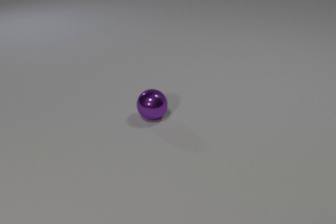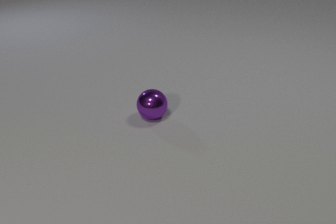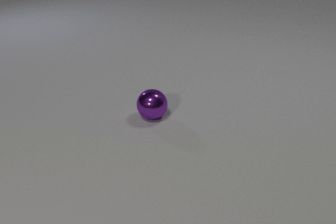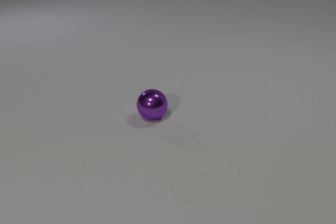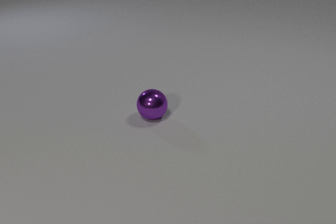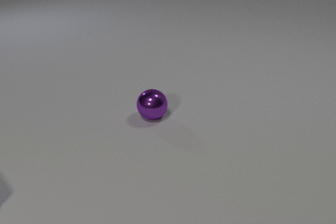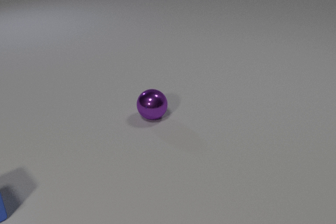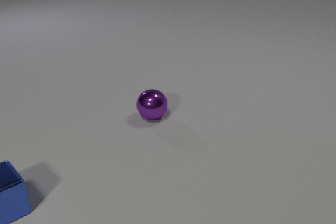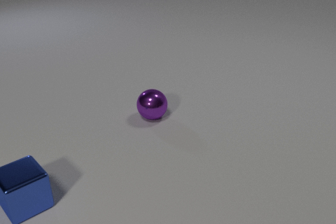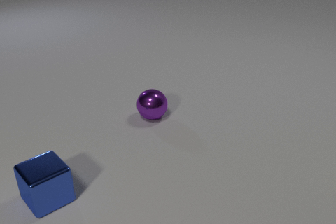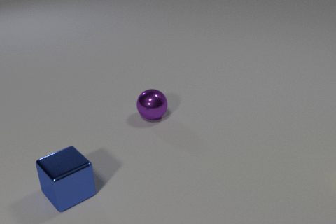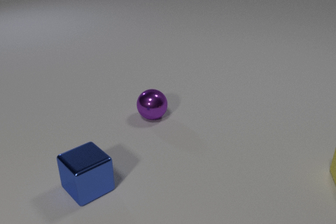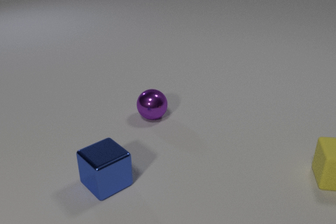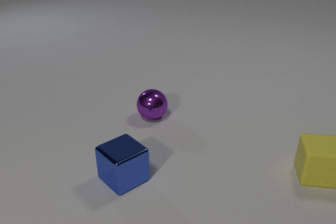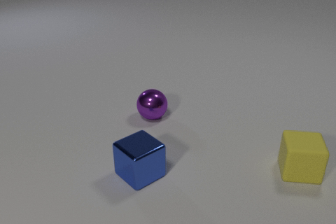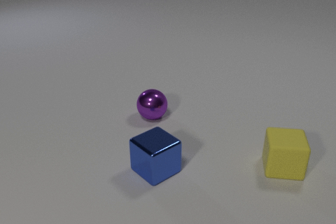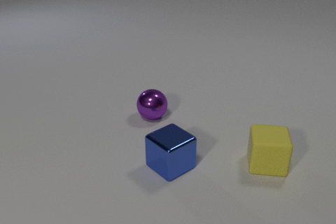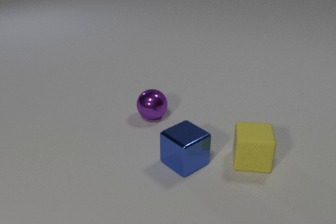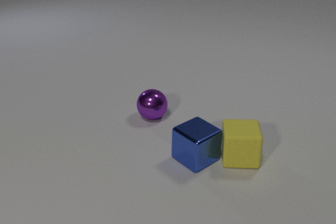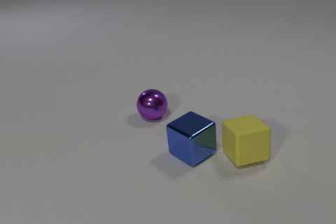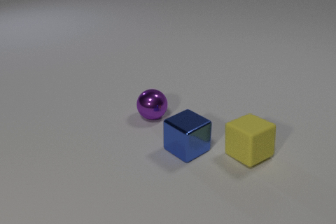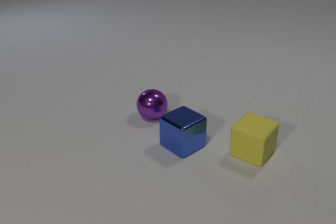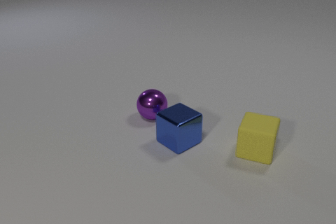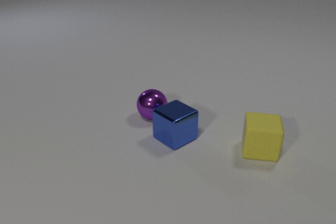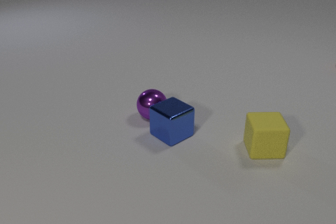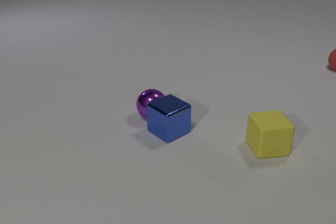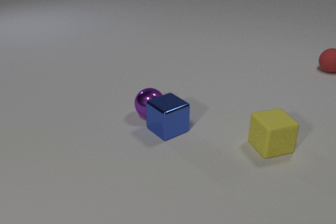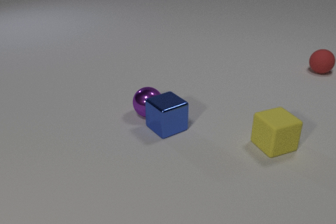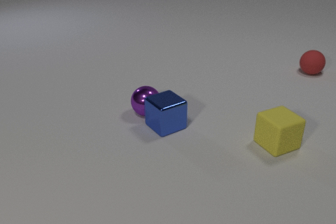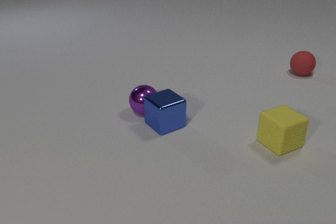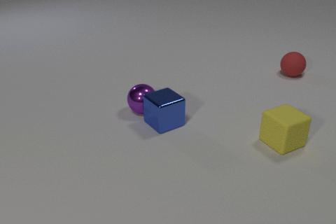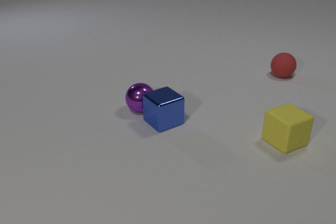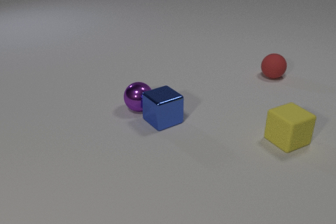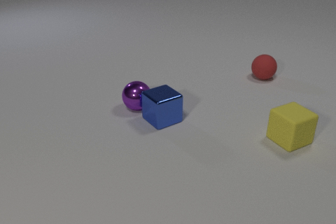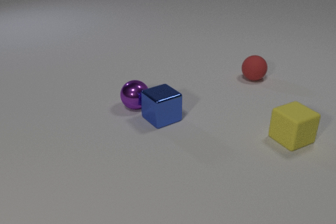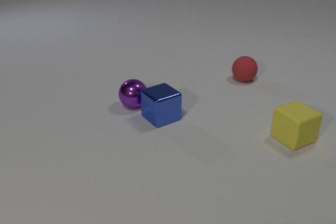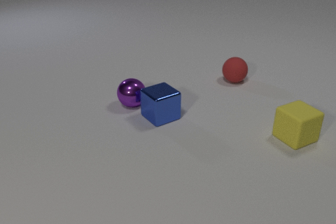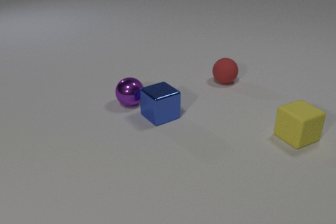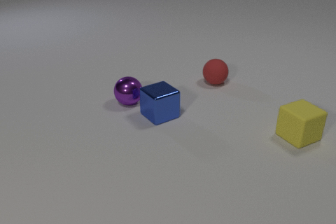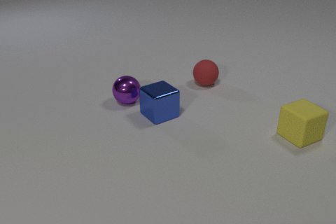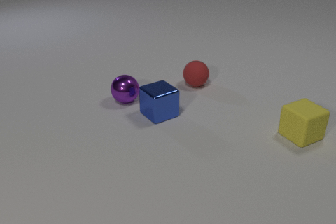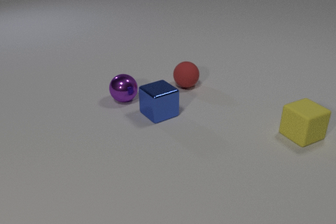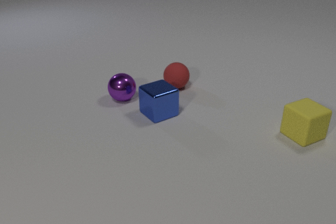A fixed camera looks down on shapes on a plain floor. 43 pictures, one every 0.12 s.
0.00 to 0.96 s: The blue metal cube comes in at the left edge, slides to the right.
0.96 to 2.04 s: The blue metal cube slides to the right. The yellow rubber cube comes in at the right edge, slides to the left.
2.04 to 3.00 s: The blue metal cube slides away from the camera. The yellow rubber cube slides away from the camera and to the right, spins so that its near face slides to the right, counterclockwise seen from above. The red rubber sphere comes in at the right edge, rolls to the left. The blue metal cube and the yellow rubber cube collide. The blue metal cube and the purple metal sphere collide.
3.00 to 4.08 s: The blue metal cube slides away from the camera. The yellow rubber cube slides away from the camera and to the right. The purple metal sphere rolls away from the camera and to the left. The red rubber sphere rolls to the left and toward the camera.
4.08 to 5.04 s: The blue metal cube slides away from the camera. The yellow rubber cube slides away from the camera and to the right. The purple metal sphere rolls away from the camera and to the left. The red rubber sphere rolls to the left.
What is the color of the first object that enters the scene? blue.
What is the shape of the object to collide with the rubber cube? cube.
What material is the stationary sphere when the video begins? metal.
